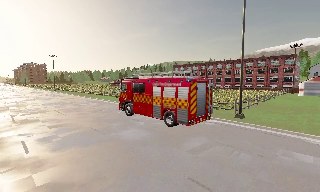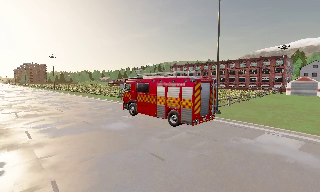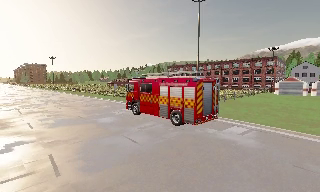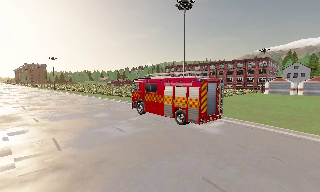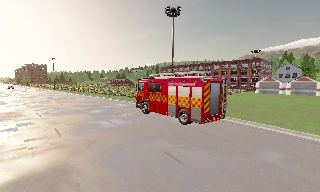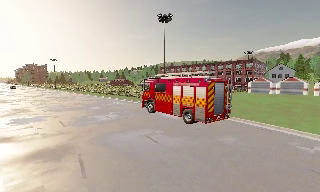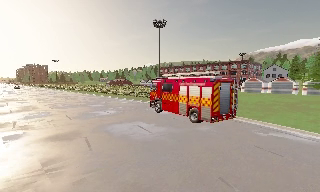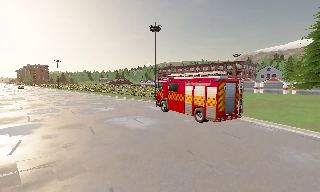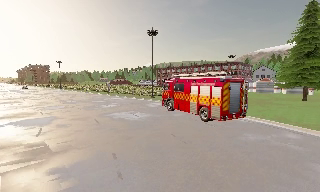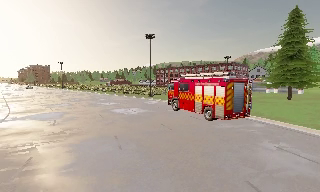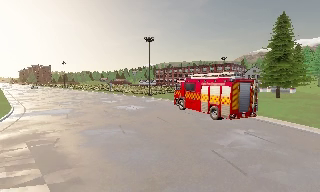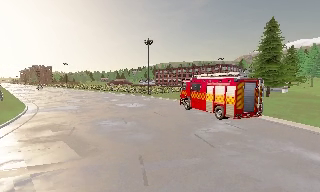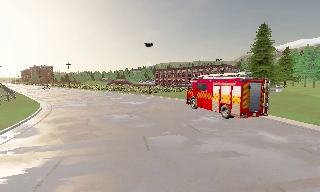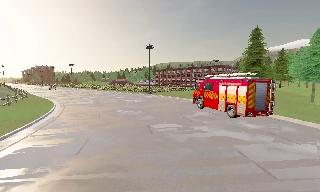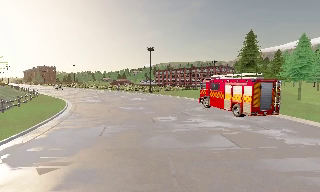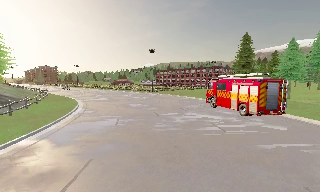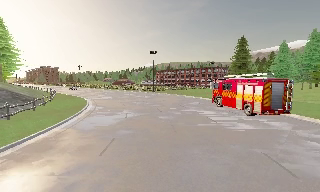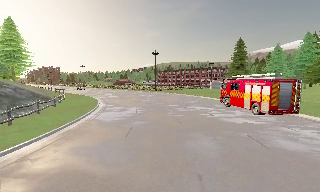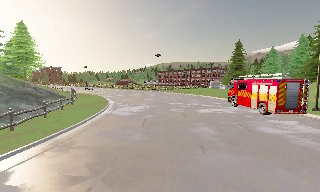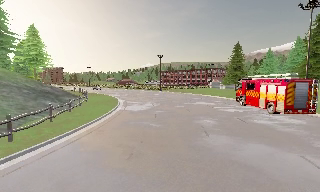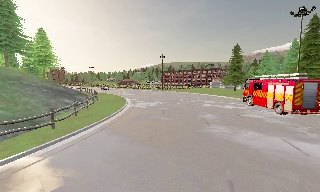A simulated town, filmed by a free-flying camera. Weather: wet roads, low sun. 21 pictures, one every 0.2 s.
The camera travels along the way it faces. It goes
backward.
0.0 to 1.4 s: The camera travels backward and to its right, about 15 m, so what stands in front gets smaller.
1.4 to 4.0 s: The camera travels backward, about 30 m, so what stands in front gets smaller.
The film runs backward here.
